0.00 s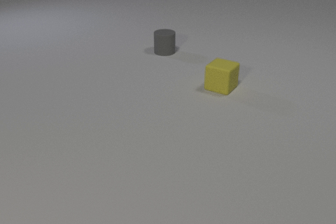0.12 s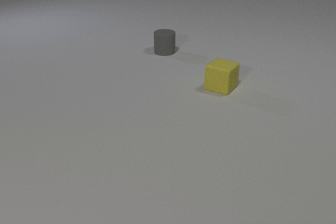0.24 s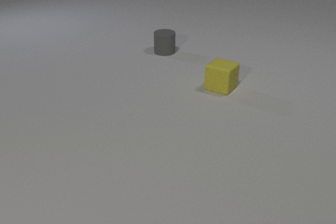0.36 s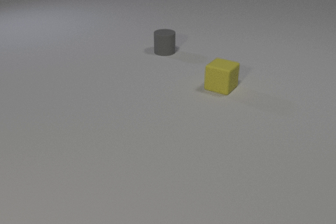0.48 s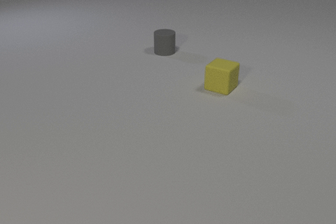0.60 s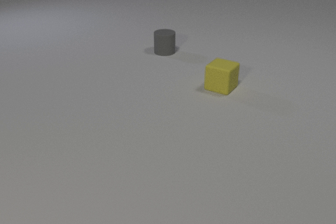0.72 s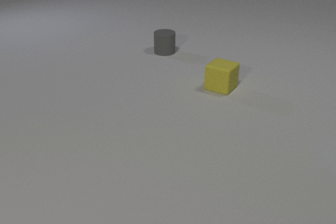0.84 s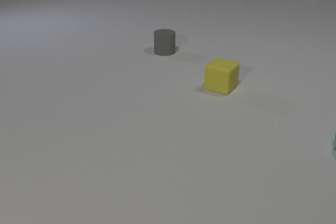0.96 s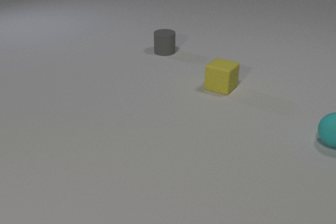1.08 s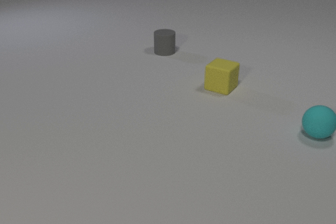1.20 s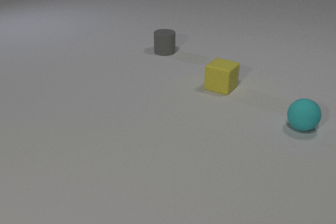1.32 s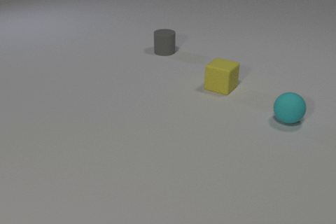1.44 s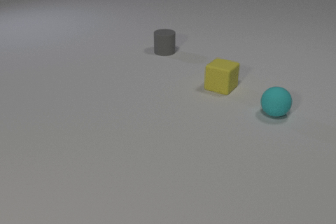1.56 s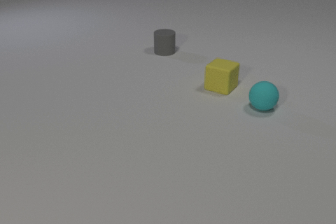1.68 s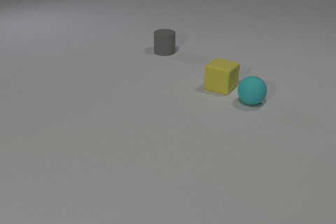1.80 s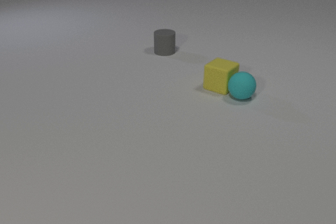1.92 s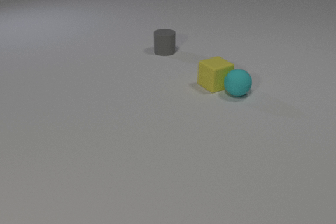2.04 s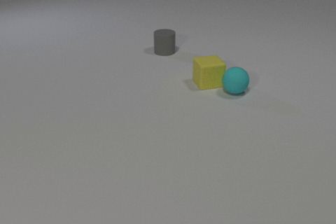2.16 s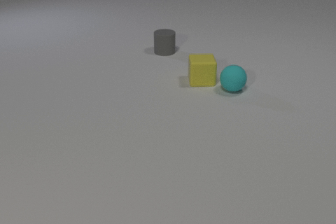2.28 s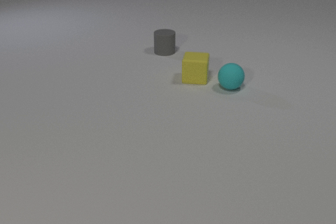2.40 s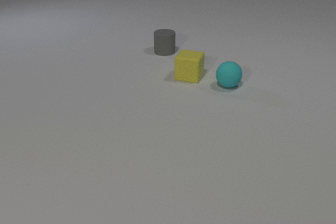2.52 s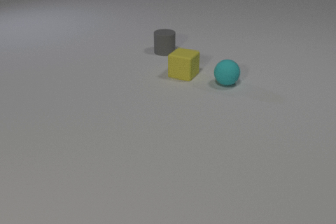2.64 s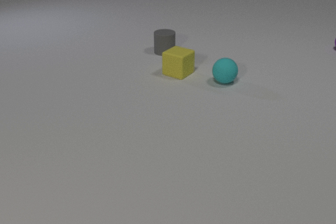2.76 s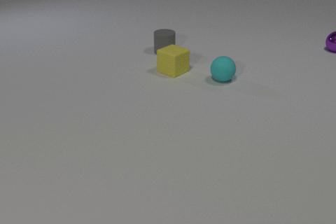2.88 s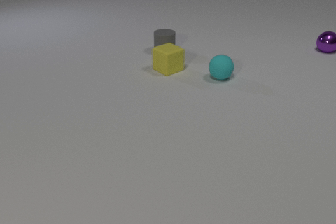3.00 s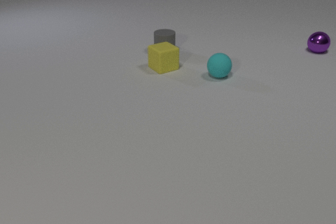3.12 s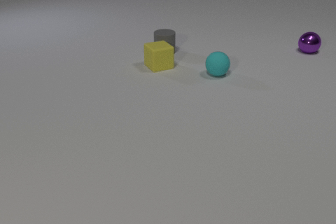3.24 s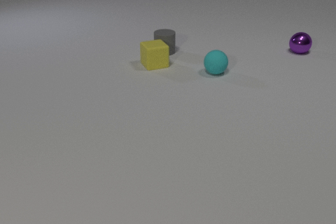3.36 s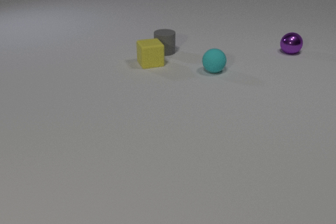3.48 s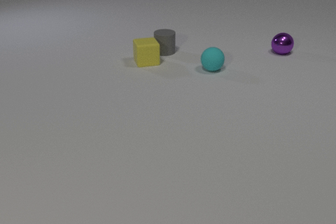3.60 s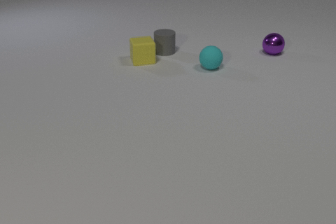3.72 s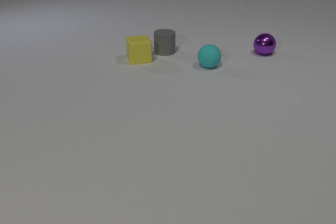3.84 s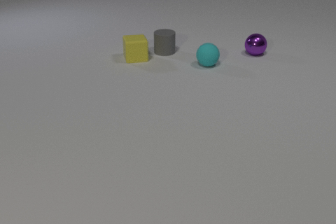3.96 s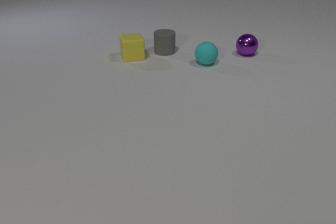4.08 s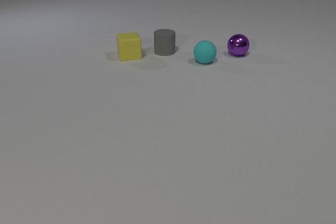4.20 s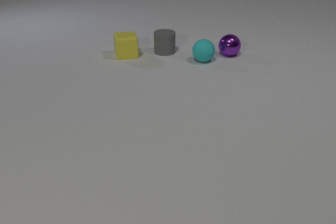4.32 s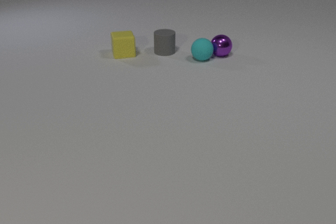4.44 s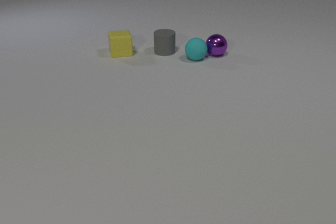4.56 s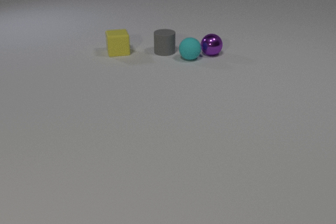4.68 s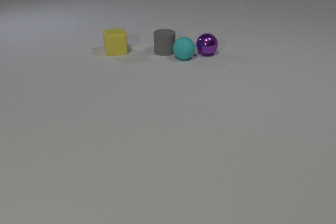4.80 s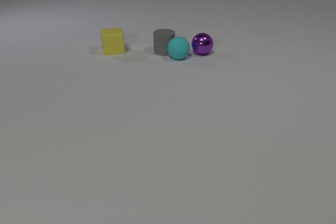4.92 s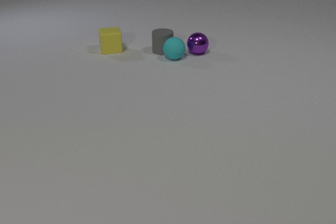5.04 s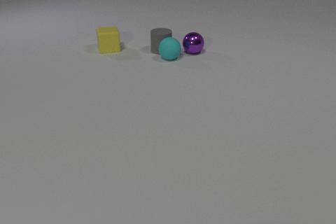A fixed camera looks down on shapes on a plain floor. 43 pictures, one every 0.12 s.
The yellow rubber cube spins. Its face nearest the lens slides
to the left.
The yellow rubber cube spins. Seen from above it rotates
clockwise.
0.00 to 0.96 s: The cyan rubber sphere comes in at the right edge, rolls to the left and away from the camera.
0.96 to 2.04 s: The cyan rubber sphere rolls to the left and away from the camera. The yellow rubber cube slides to the left and away from the camera, spins clockwise seen from above by about 45 degrees, its near face sliding to the left. The cyan rubber sphere and the yellow rubber cube collide.
2.04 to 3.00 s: The cyan rubber sphere rolls away from the camera and to the left. The yellow rubber cube slides to the left and away from the camera, spins so that its near face slides to the left, clockwise seen from above. The purple metal sphere comes in at the right edge, rolls to the left and toward the camera.
3.00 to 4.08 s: The cyan rubber sphere rolls away from the camera and to the left. The yellow rubber cube slides to the left and away from the camera. The purple metal sphere rolls to the left.
4.08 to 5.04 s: The cyan rubber sphere rolls to the left. The yellow rubber cube slides away from the camera and to the left. The purple metal sphere rolls to the left. The cyan rubber sphere and the purple metal sphere collide. The cyan rubber sphere and the gray rubber cylinder collide.
What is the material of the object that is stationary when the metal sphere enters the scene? rubber.
How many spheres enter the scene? 2.
How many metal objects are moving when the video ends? 1.
